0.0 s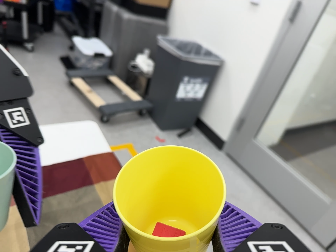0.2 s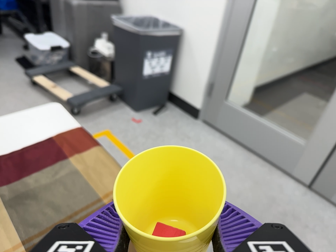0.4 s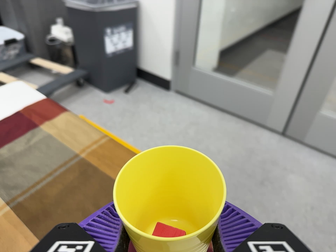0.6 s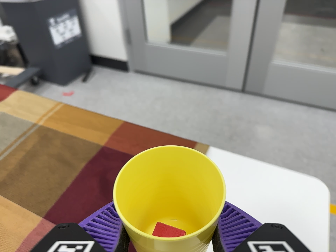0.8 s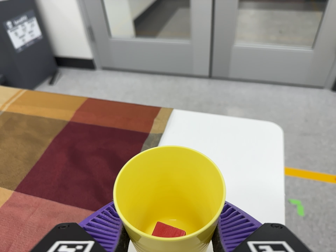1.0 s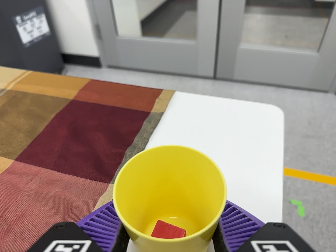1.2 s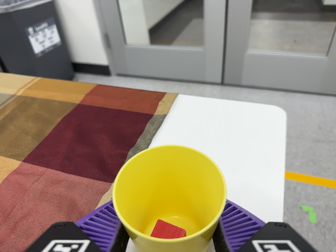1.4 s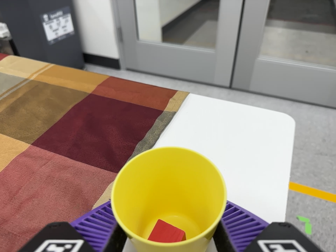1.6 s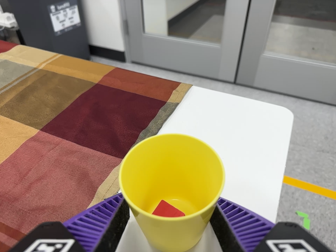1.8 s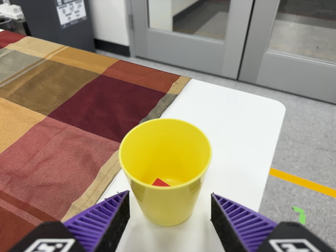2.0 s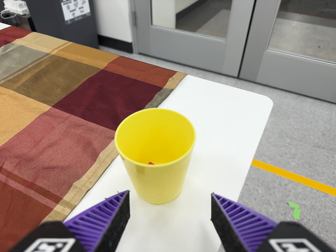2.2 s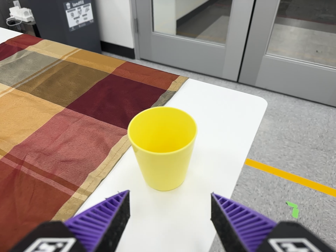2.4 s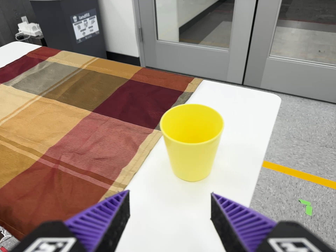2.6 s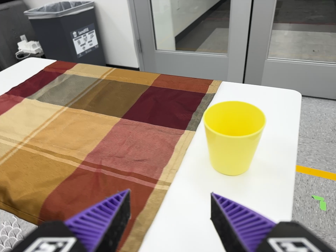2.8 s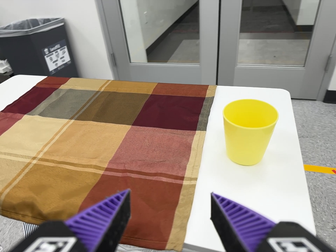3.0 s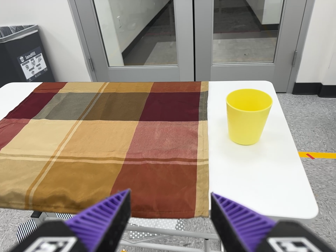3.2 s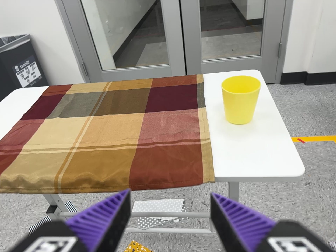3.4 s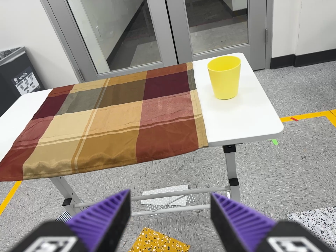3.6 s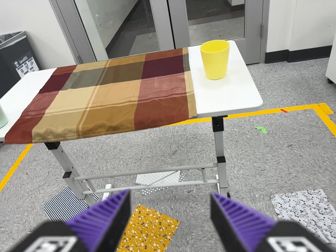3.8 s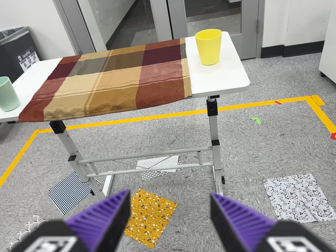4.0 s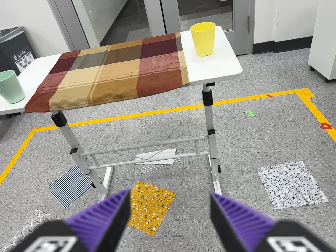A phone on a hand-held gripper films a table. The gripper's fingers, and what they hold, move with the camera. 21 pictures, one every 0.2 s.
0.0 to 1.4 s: The camera pans to its right by about 20 degrees. It travels toward the bottom of its view, about 30 cm, so close, fixed things drift upward. Its aim tips toward the bottom of its view by about 10 degrees, and the scene shifts upward. It rolls about its line of sight by about 35 degrees, and the scene rotates counterclockwise.
1.4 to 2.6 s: The camera travels backward, to its left and toward the bottom of its view, about 18 cm, so what stands in front gets smaller.
2.6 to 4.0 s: The camera pans to its right by about 15 degrees. It travels backward, toward the bottom of its view and to its left, about 50 cm, so what stands in front gets smaller. It rolls about its line of sight by about 20 degrees, and the scene rotates counterclockwise.
The film runs backward here.
